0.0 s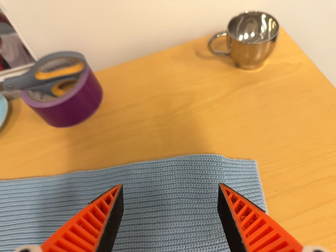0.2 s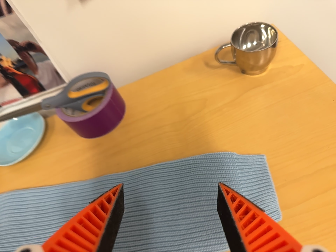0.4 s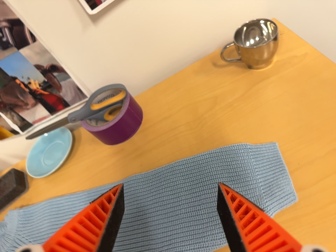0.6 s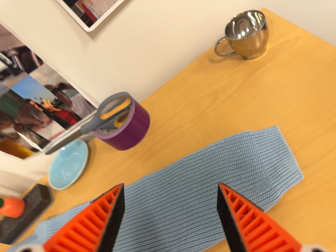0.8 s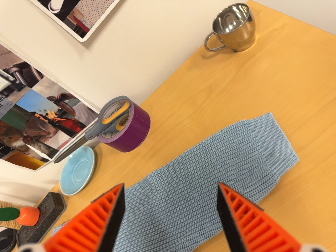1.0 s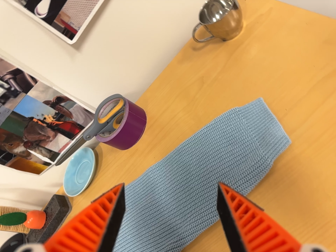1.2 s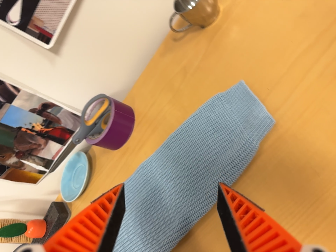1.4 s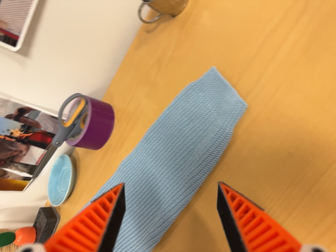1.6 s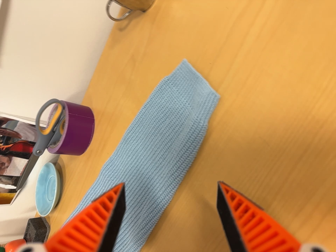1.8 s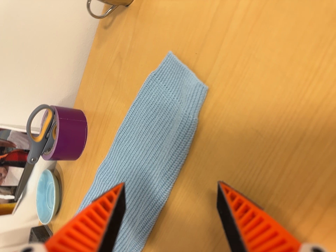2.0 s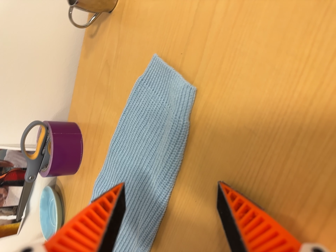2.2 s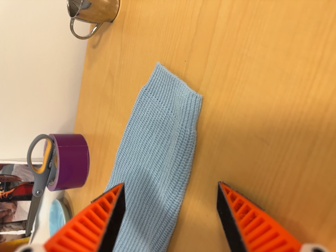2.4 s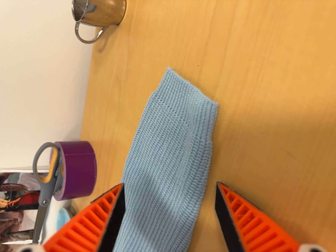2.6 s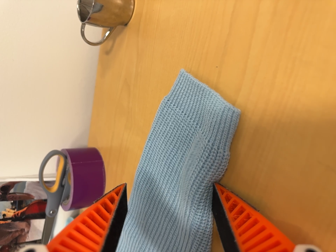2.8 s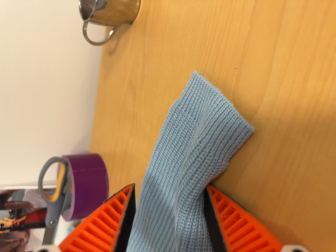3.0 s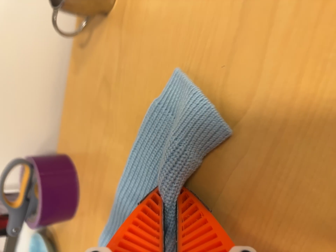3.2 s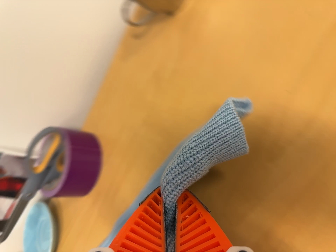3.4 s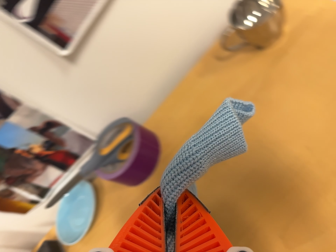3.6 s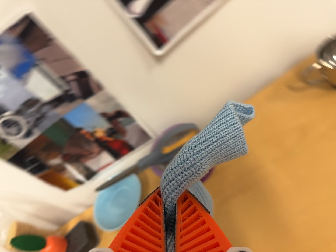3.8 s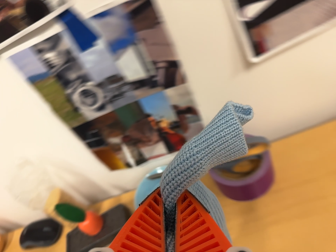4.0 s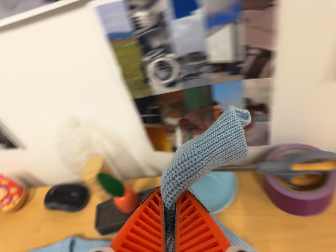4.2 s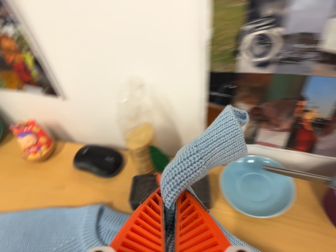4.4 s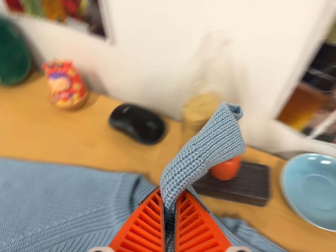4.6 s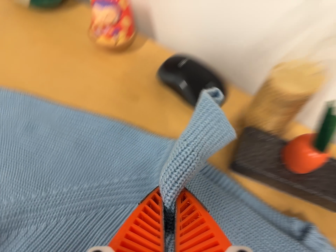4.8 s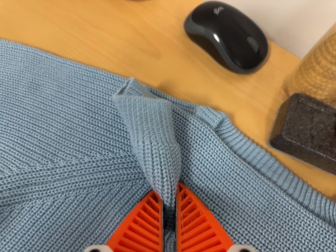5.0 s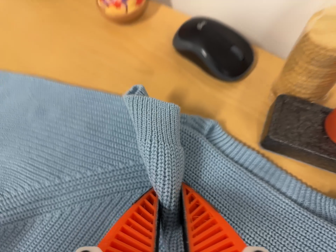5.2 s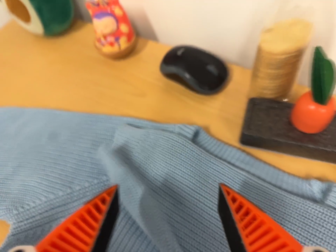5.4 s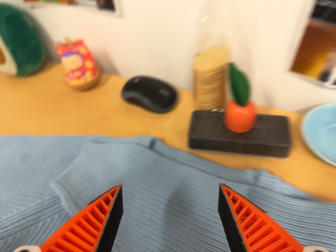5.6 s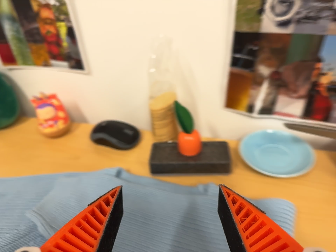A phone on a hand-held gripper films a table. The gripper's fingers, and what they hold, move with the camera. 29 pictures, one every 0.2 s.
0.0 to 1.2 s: The camera pans to its left by about 15 degrees. It travels backward, to its right and toward the bottom of its view, about 14 cm, so what stands in front gets smaller. It rolls about its line of sight by about 35 degrees, and the scene rotates counterclockwise.
1.2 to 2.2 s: The camera travels to its right and forward, about 10 cm, so close, fixed things drift to the left. It rolls about its line of sight by about 20 degrees, and the scene rotates counterclockwise.
2.2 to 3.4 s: The camera travels to its left, about 18 cm, so close, fixed things drift to the right. It rolls about its line of sight by about 30 degrees, and the scene rotates clockwise.
3.4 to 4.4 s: The camera pans to its left by about 10 degrees. It travels to its left, about 40 cm, so close, fixed things drift to the right. Its aim tips toward the bottom of its view by about 15 degrees, and the scene shifts upward. It rolls about its line of sight by about 65 degrees, and the scene rotates clockwise.
4.4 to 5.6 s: The camera travels toward the bottom of its view and backward, about 14 cm. Its aim tips toward the top of its view by about 20 degrees.
The film runs forward here.
